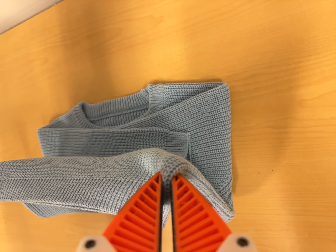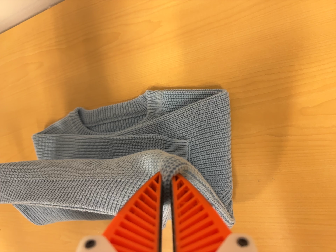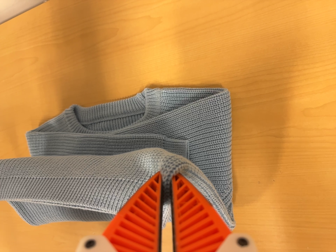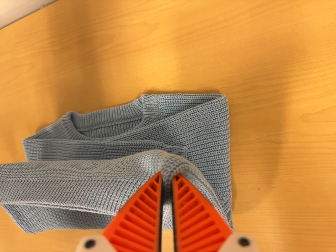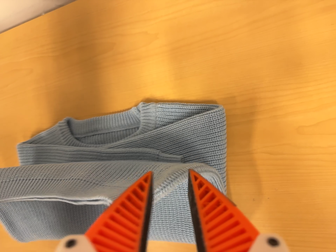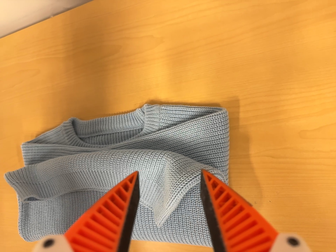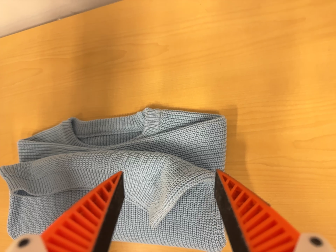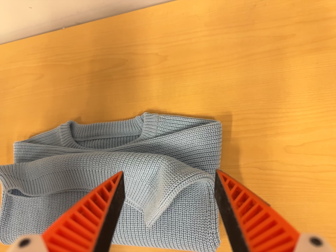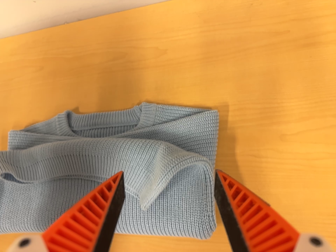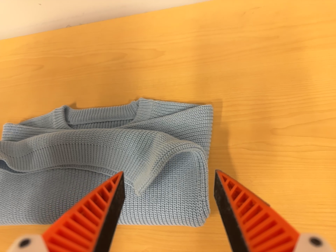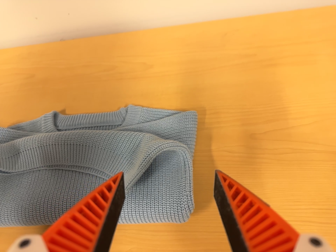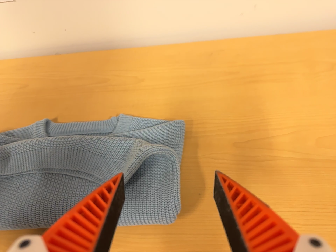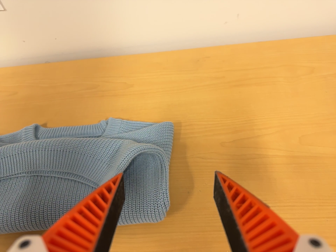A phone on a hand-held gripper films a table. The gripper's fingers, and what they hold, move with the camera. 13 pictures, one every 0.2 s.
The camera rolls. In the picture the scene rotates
clockwise.
0.0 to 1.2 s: The camera shifts only a little, or ends up much as it began.
1.2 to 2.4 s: The scene slides to the left, as the camera pans about 15 degrees to its right. It travels toward the bottom of its view, about 22 cm. Its aim tips toward the top of its view by about 30 degrees.
The film runs forward here.
